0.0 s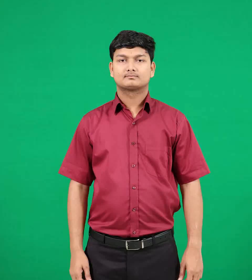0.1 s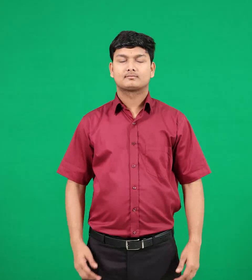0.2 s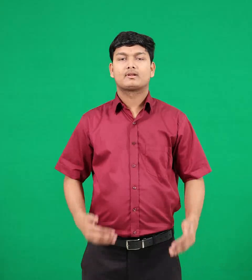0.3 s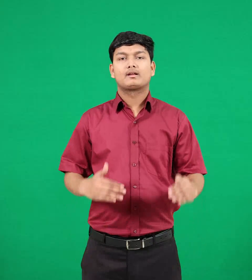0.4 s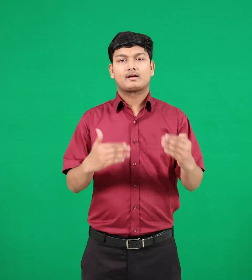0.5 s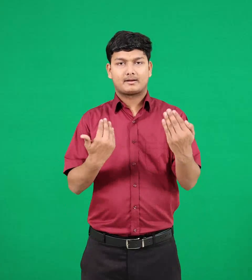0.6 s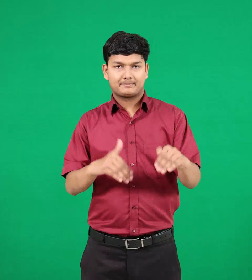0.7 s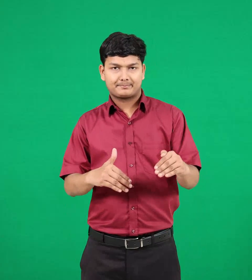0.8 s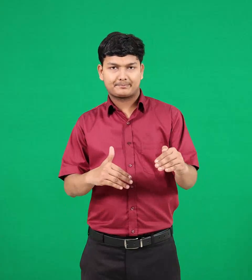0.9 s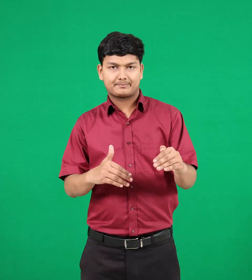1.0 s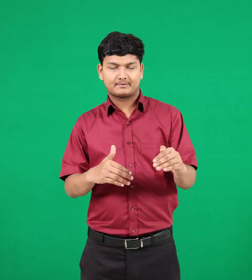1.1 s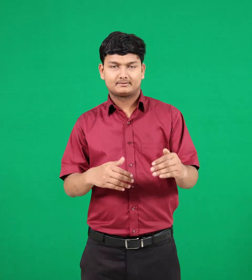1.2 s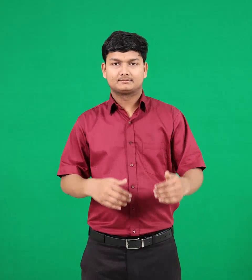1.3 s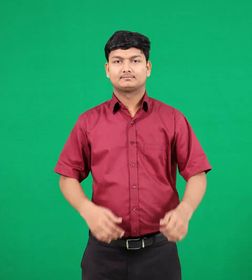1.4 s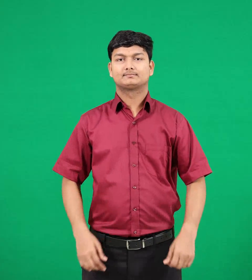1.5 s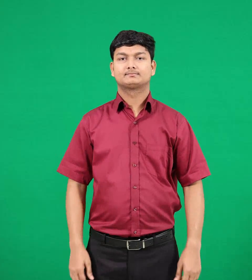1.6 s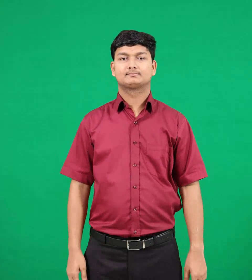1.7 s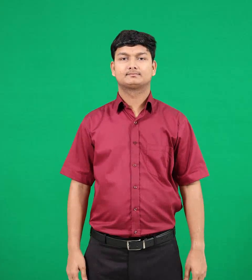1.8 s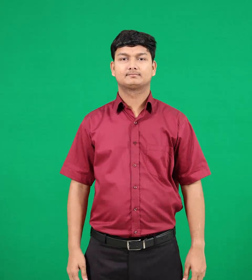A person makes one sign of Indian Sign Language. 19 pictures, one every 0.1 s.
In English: limit
